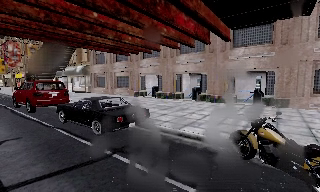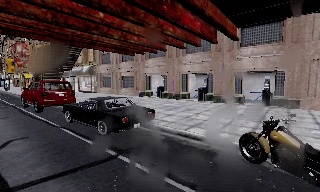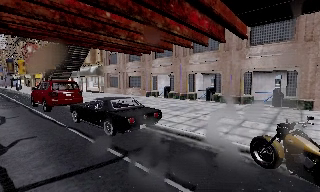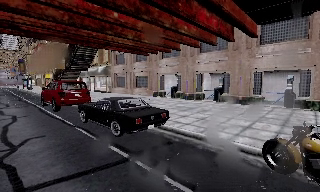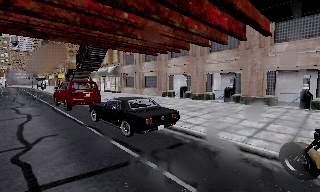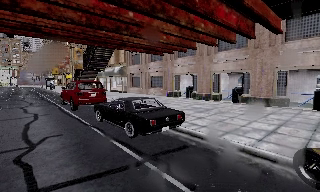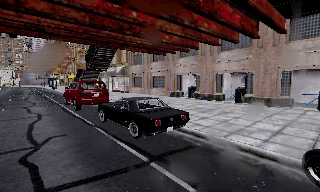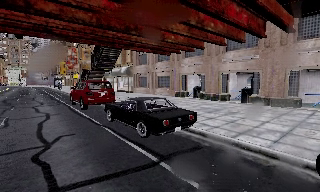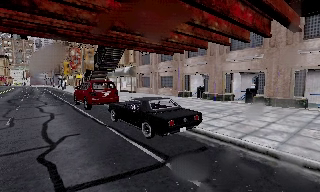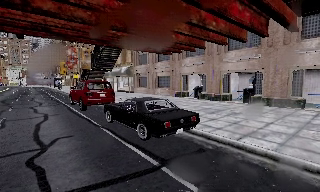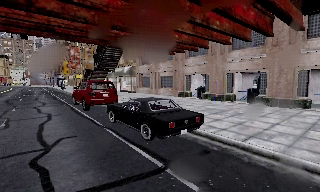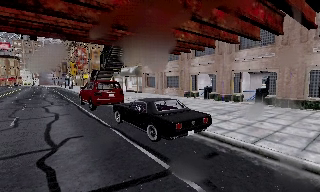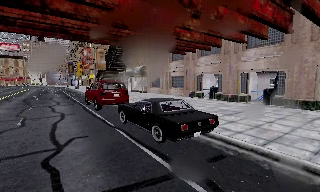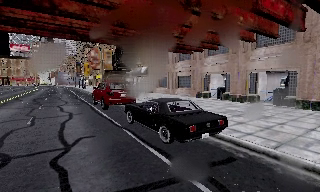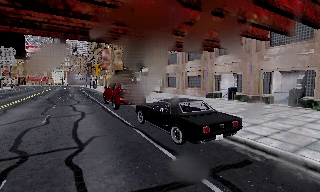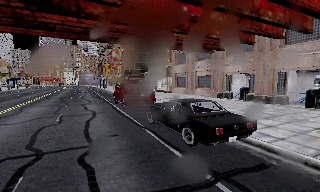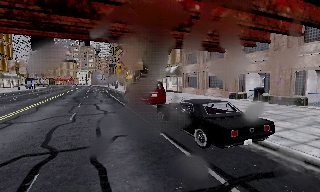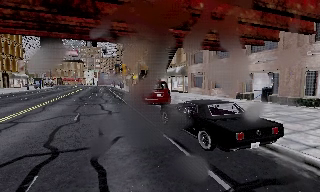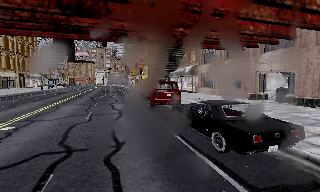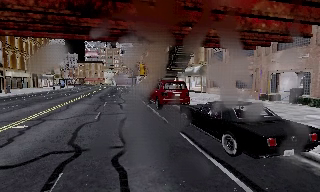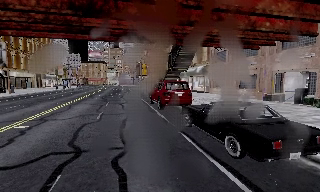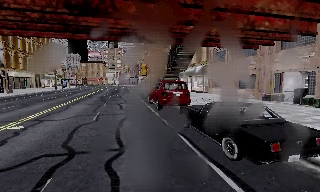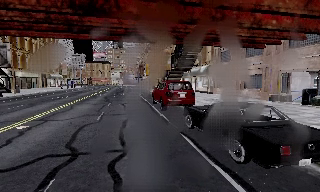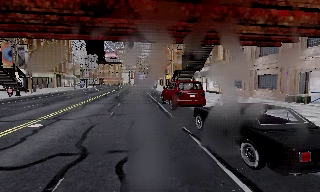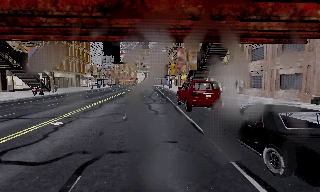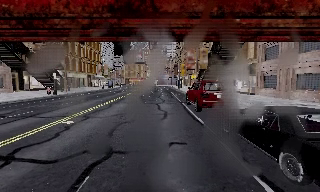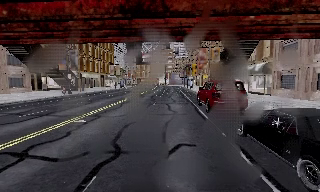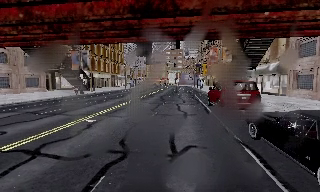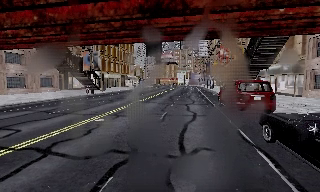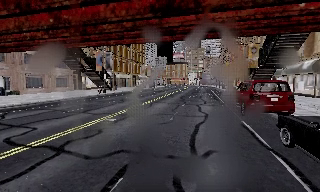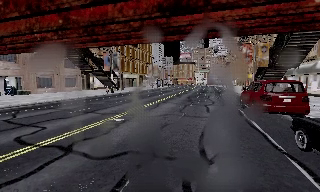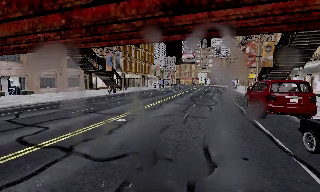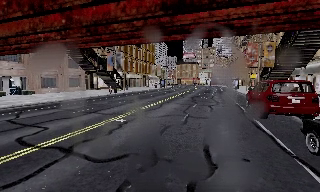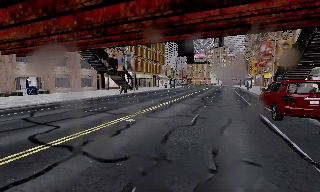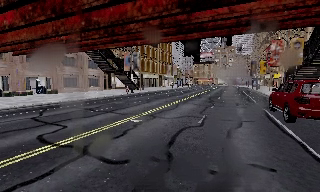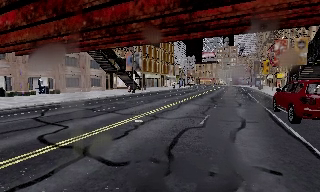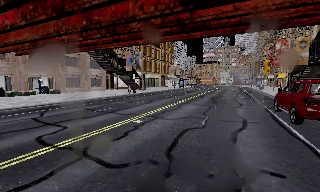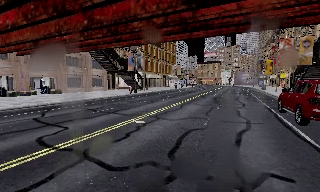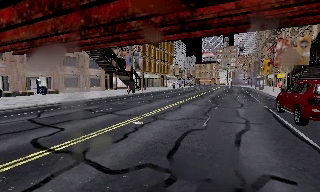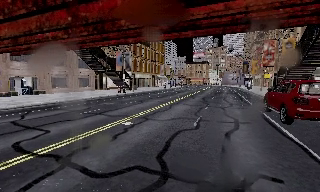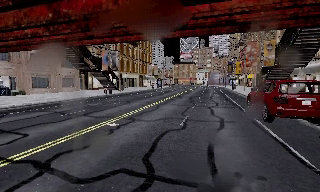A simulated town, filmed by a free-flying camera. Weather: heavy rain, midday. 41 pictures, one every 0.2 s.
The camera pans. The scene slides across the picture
to the right.
The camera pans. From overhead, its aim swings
counterclockwise.
0.0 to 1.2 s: The camera swings to its left by about 10 degrees, and the scene slides to the right. It travels forward, about 0.5 m, so what stands in front looms larger.
1.2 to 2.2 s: The camera shifts only a little, or ends up much as it began.
2.2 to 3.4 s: The camera swings to its left by about 15 degrees, and the scene slides to the right.
3.4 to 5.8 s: The camera swings to its left by about 35 degrees, and the scene slides to the right. It travels forward, about 1 m.
5.8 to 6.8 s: The camera shifts only a little, or ends up much as it began.
6.8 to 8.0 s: The camera travels forward, about 0.5 m, so what stands in front looms larger.
The film runs forward here.
